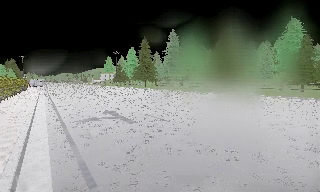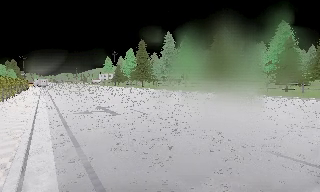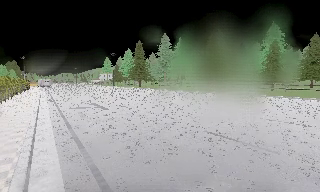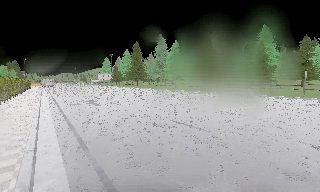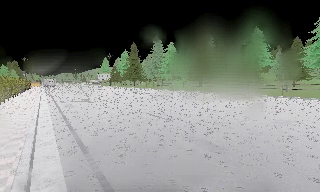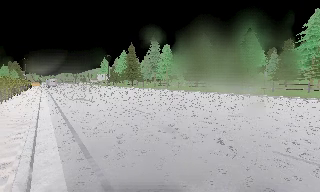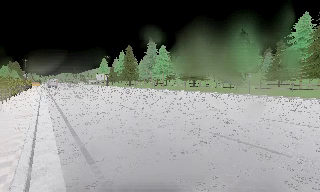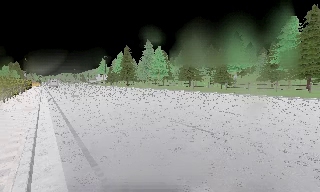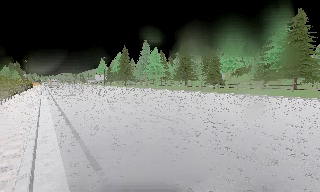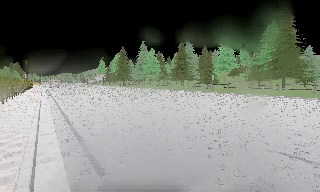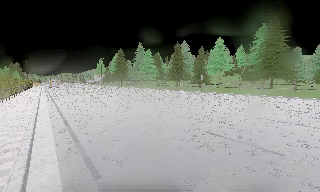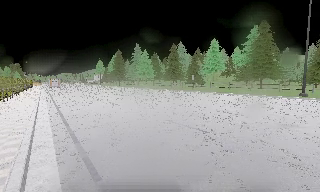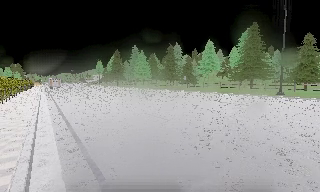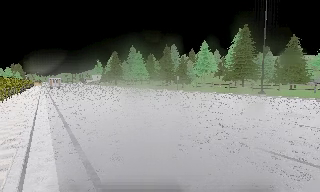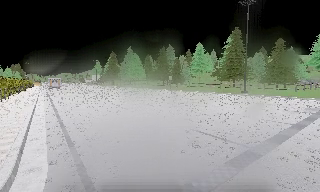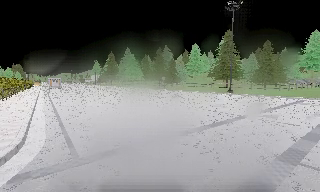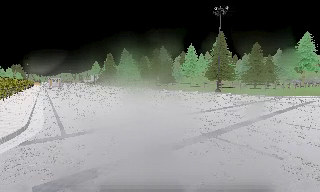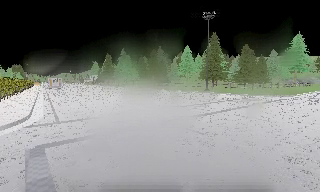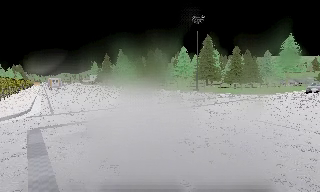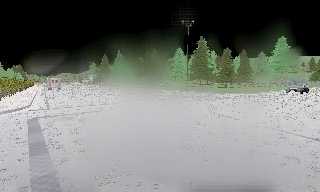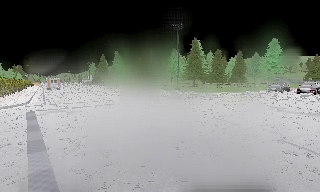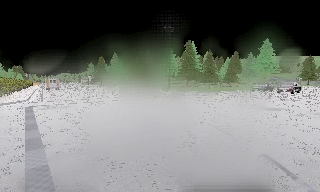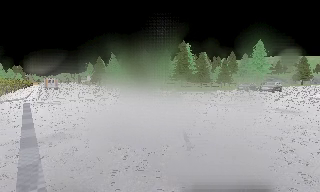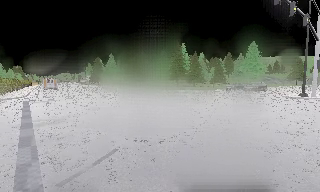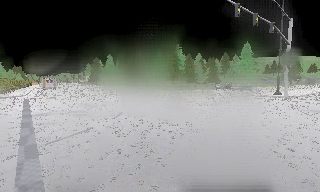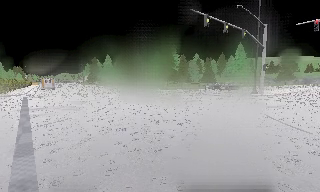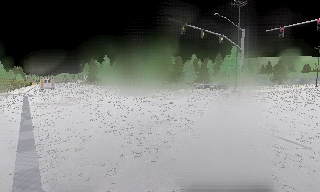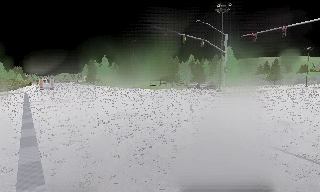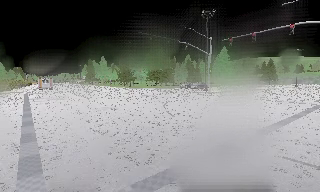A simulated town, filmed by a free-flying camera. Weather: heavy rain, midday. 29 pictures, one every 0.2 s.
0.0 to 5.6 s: The camera travels backward and to its right, about 55 m, so what stands in front gets smaller.
The film runs backward here.
